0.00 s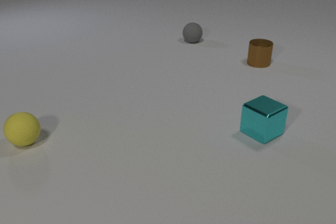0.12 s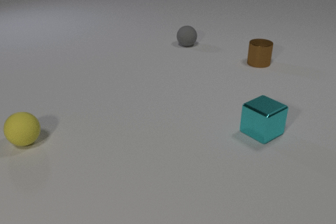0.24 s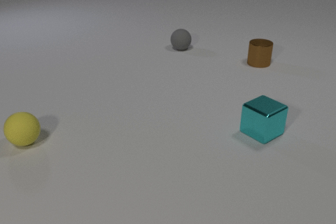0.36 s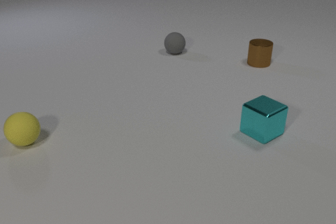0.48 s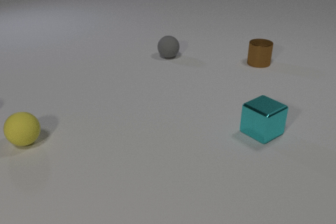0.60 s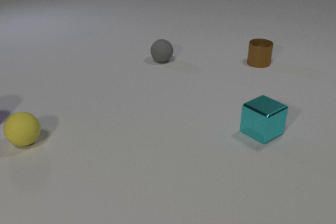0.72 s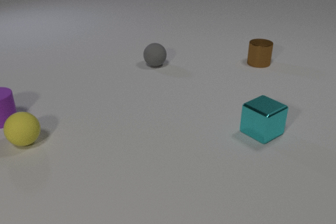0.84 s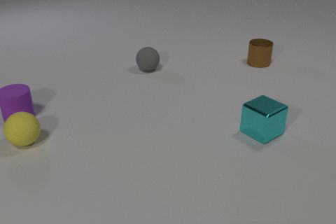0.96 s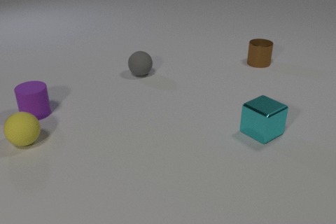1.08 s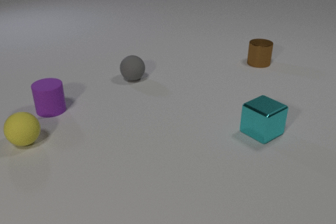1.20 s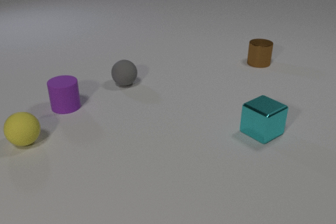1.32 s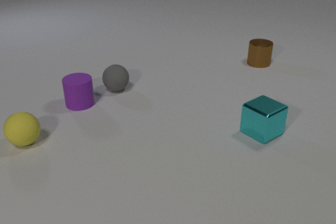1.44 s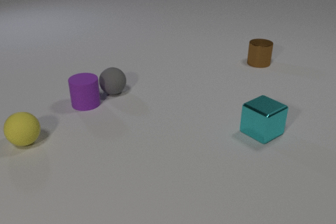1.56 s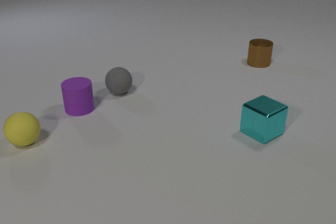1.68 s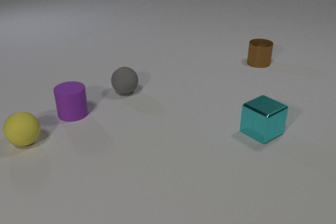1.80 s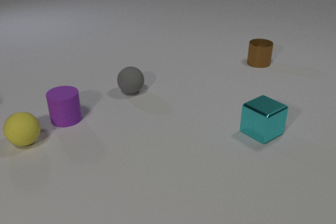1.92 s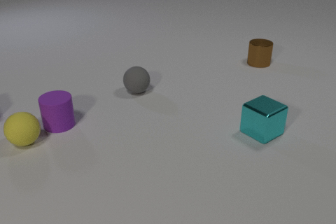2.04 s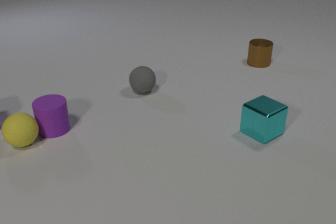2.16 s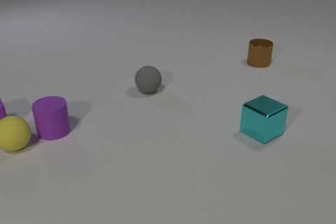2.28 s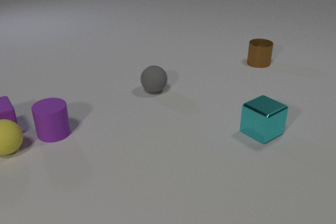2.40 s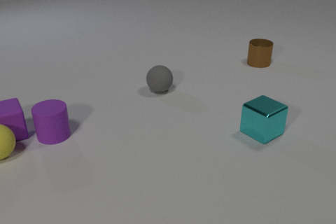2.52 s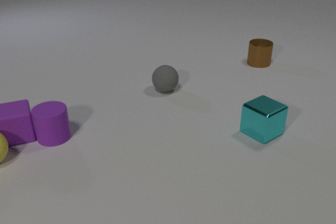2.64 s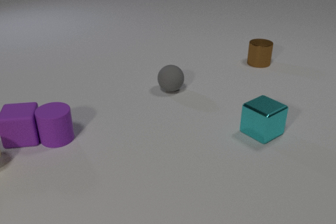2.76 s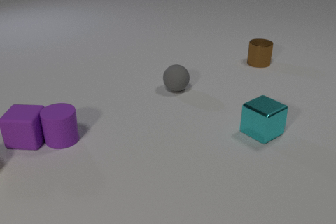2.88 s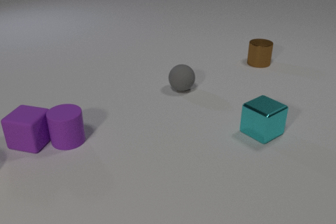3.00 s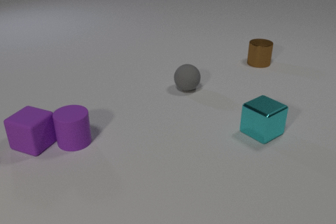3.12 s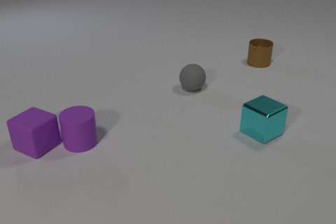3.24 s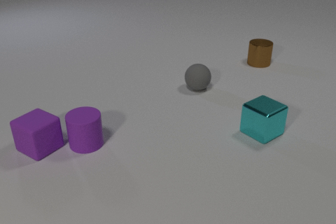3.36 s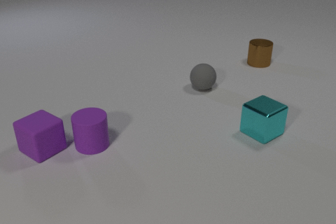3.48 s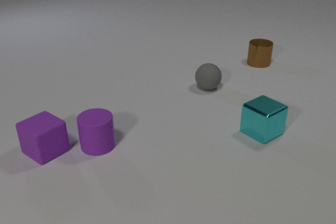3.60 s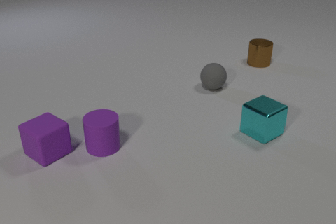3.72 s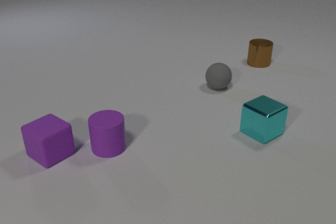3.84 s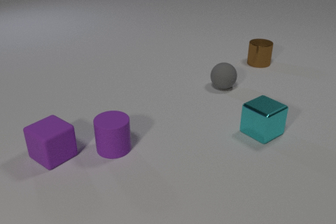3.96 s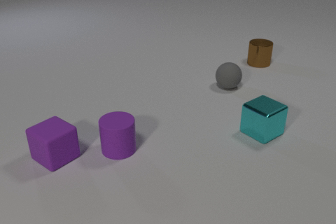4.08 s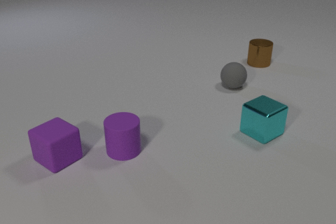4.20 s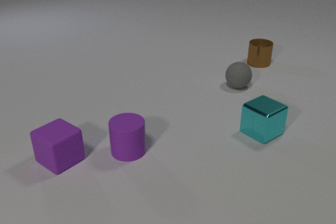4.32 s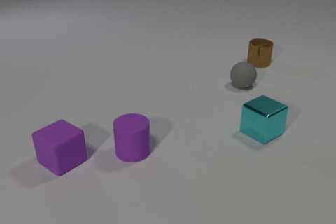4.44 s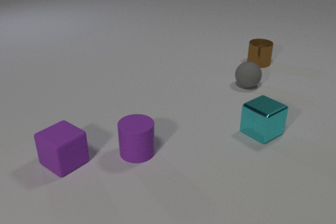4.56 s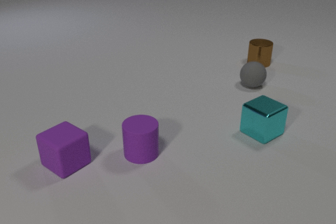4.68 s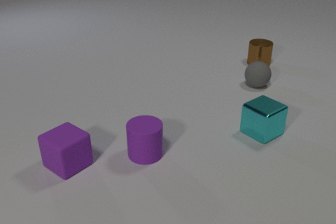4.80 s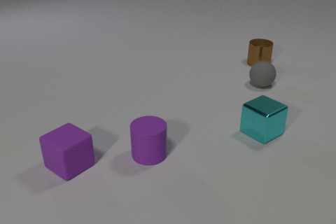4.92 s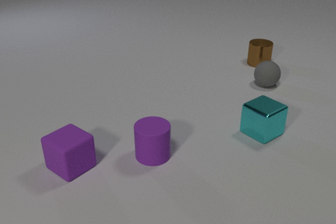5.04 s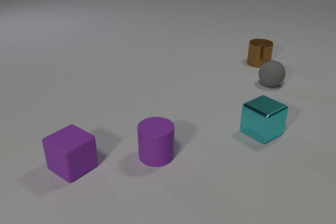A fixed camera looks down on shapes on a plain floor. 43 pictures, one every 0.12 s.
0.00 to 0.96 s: The purple rubber cylinder comes in at the left edge, slides to the right. The gray rubber sphere rolls toward the camera and to the left.
0.96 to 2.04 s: The purple rubber cylinder slides toward the camera and to the right. The gray rubber sphere rolls toward the camera. The purple rubber cylinder and the gray rubber sphere collide. The purple rubber cylinder and the yellow rubber sphere collide.
2.04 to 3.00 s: The purple rubber cylinder slides toward the camera and to the right. The gray rubber sphere rolls to the right. The yellow rubber sphere rolls to the left and toward the camera, leaves at the left edge. The purple rubber cube slides toward the camera and to the right, spins so that its near face slides to the left, clockwise seen from above. The yellow rubber sphere and the purple rubber cube collide. The purple rubber cylinder and the purple rubber cube collide.
3.00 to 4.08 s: The purple rubber cylinder slides to the right and toward the camera. The gray rubber sphere rolls to the right. The purple rubber cube slides toward the camera and to the right.
4.08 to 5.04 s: The purple rubber cylinder slides to the right. The gray rubber sphere rolls to the right. The purple rubber cube slides toward the camera and to the right.
How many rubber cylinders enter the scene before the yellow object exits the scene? 1.
How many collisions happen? 4.
What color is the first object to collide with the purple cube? yellow.
